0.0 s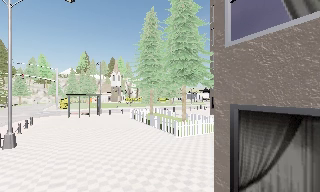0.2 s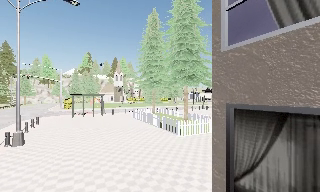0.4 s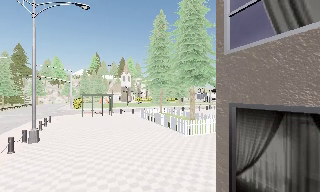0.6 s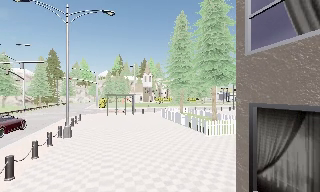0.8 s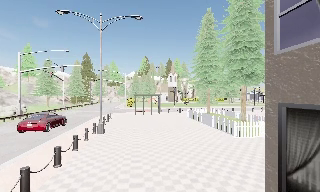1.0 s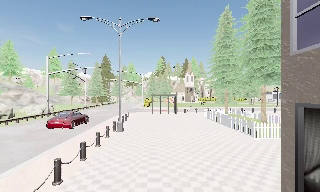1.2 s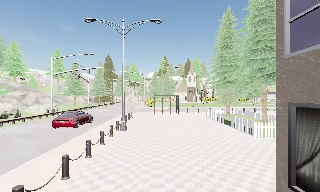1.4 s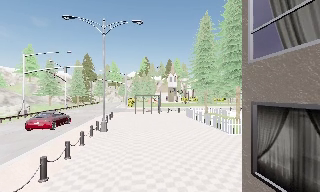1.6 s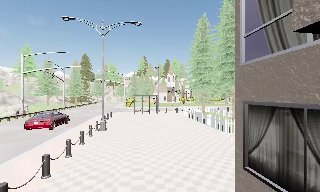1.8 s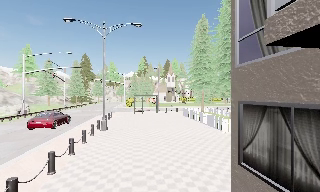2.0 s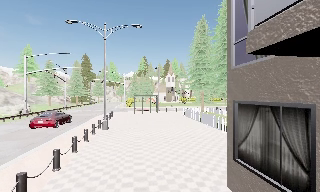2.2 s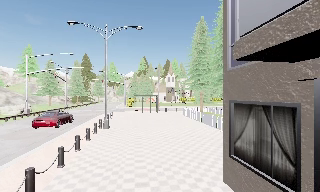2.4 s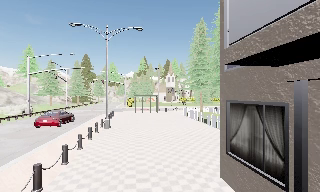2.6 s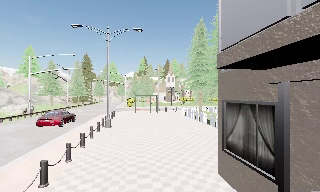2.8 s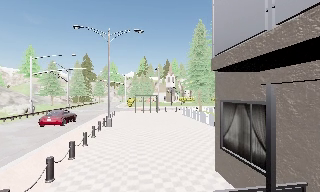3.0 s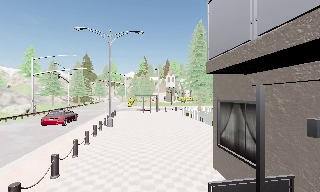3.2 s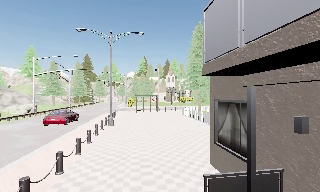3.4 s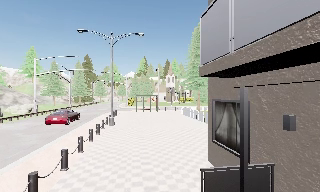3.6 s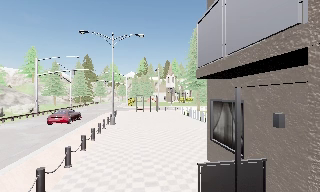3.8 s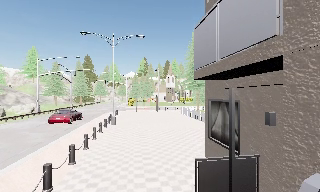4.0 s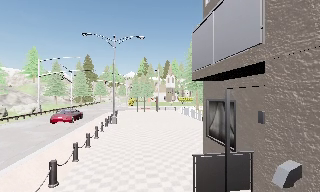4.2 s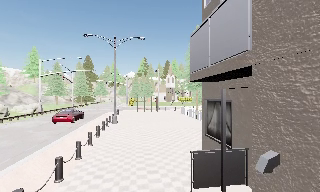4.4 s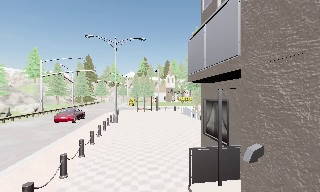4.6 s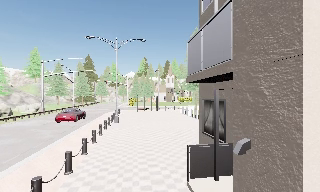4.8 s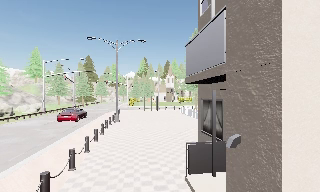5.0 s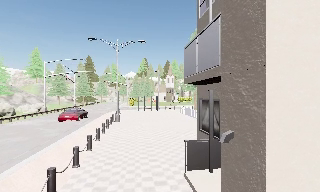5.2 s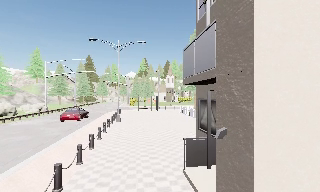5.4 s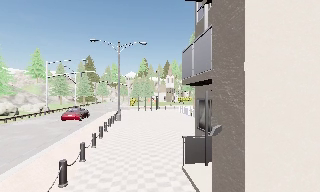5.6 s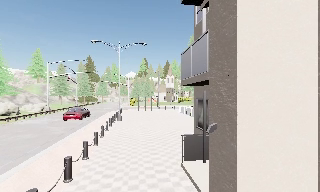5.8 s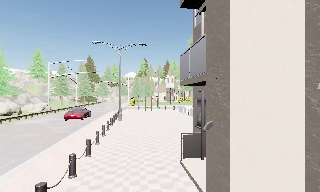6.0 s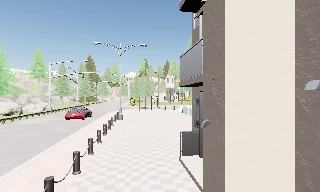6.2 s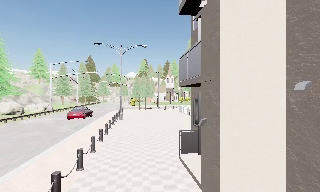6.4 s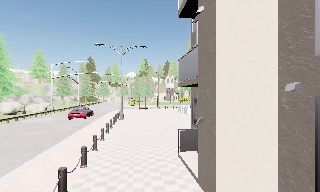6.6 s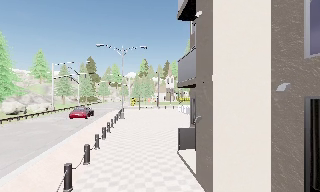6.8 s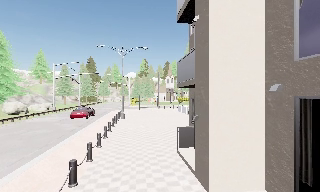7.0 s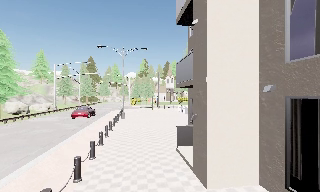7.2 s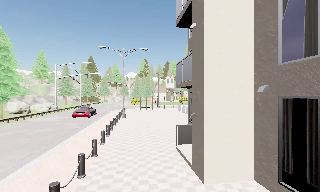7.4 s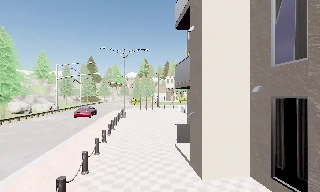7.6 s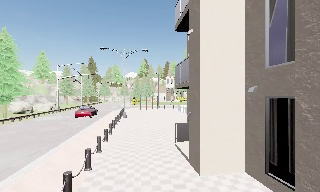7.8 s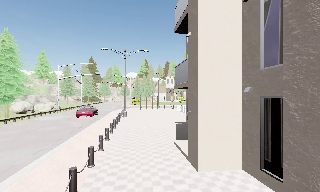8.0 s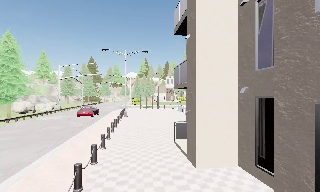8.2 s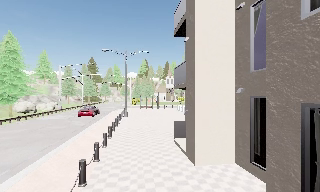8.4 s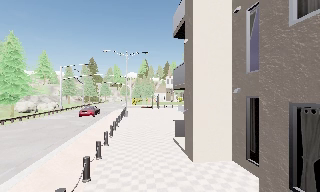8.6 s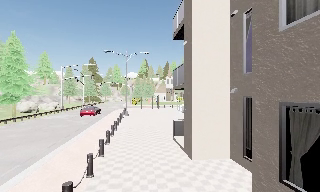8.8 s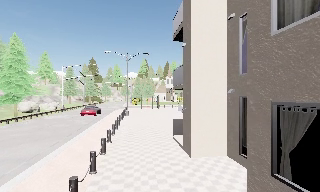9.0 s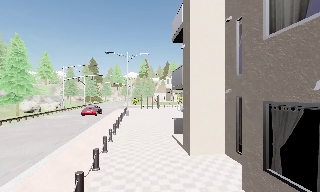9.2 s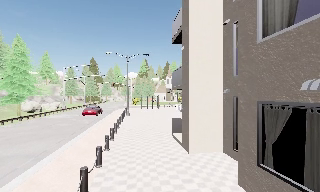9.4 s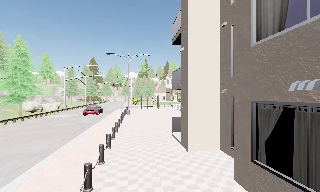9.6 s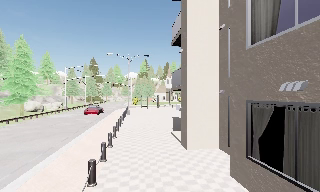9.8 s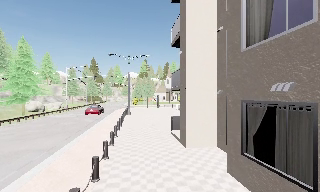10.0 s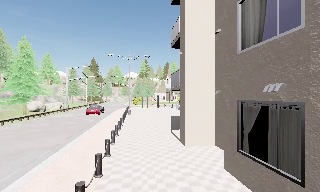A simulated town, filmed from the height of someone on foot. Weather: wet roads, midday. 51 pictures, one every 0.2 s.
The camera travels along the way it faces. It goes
backward.
0.0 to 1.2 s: The camera swings to its left by about 25 degrees, and the scene slides to the right. It travels backward, about 1.5 m, so what stands in front gets smaller.
1.2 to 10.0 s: The camera travels backward, about 11 m, so what stands in front gets smaller.
The film runs backward here.
